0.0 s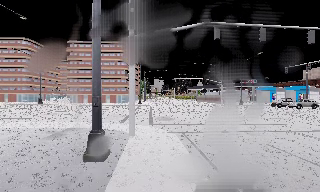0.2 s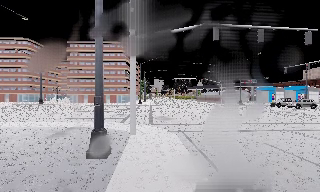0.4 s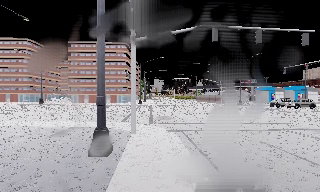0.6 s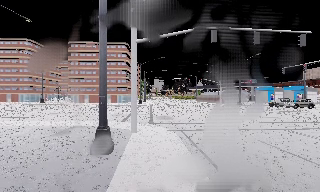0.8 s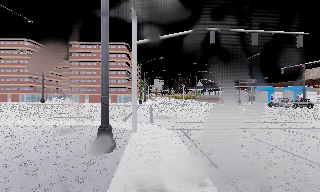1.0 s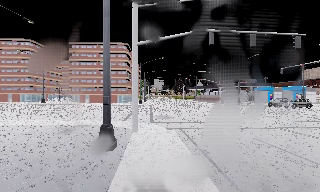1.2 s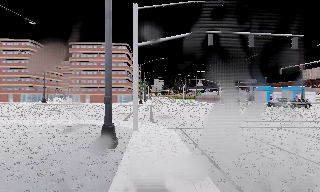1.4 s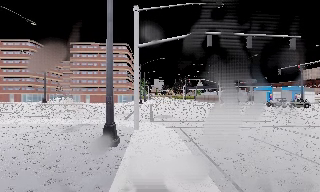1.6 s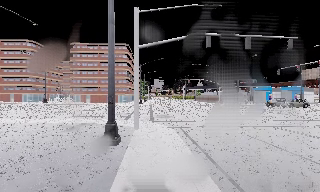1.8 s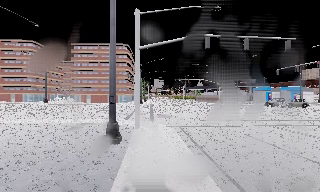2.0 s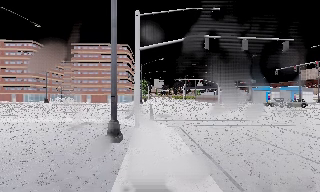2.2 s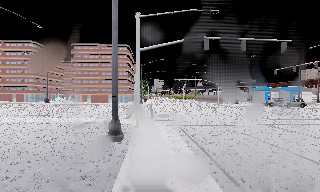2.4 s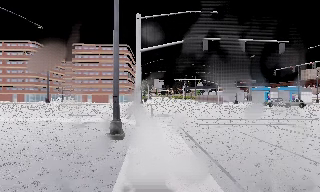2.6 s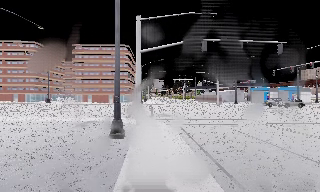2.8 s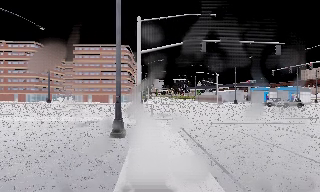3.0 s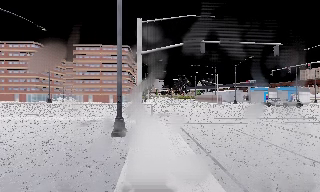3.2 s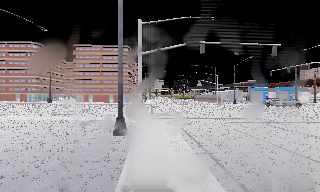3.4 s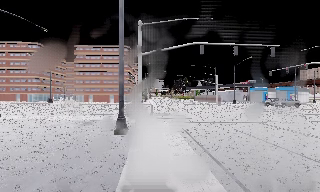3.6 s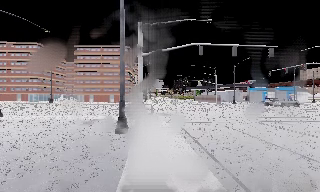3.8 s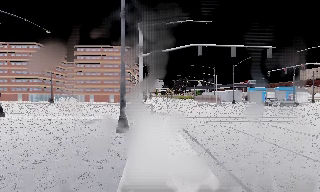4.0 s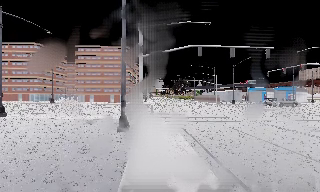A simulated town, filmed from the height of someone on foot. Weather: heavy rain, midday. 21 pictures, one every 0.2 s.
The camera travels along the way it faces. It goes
backward.
0.0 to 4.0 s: The camera travels backward, about 4 m, so what stands in front gets smaller.
The film runs backward here.
